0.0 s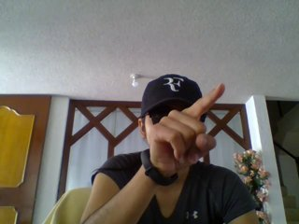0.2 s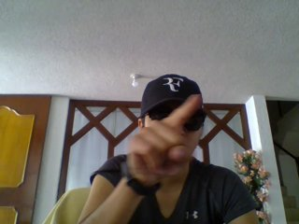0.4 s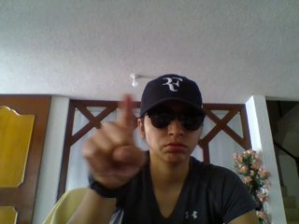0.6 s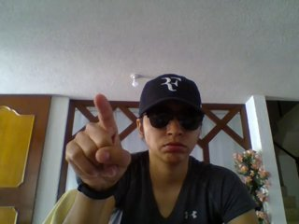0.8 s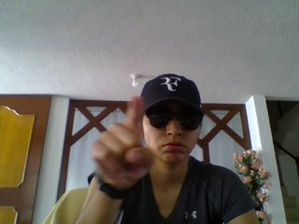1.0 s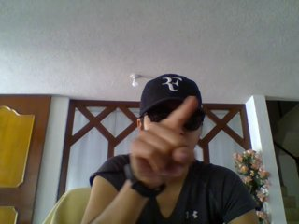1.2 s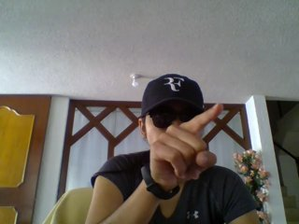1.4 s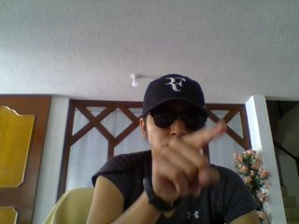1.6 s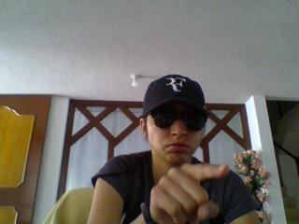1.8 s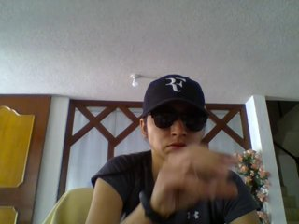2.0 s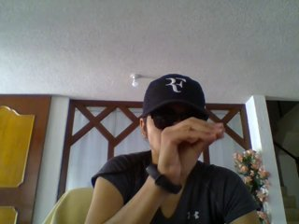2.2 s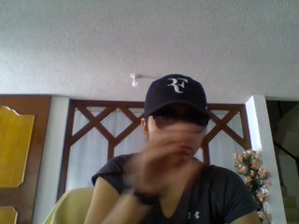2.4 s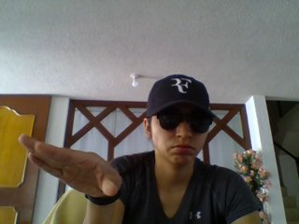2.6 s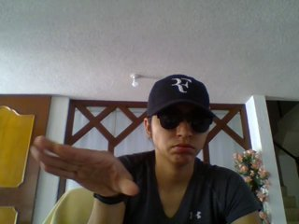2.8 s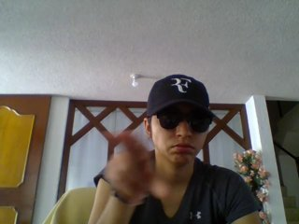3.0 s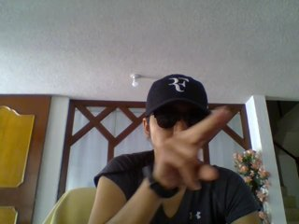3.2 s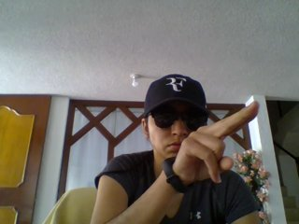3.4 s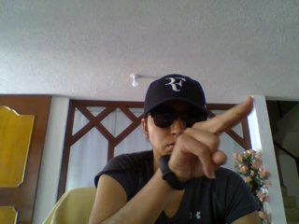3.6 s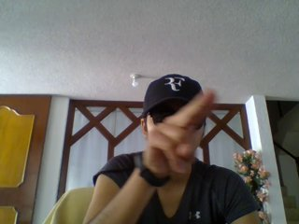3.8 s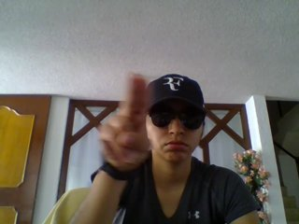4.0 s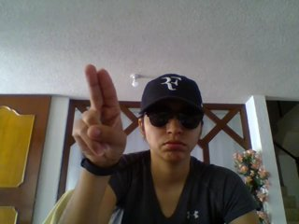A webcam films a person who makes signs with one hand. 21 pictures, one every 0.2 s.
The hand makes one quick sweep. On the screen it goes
to the left.
0.0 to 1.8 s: Pointing with one finger.
1.9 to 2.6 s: On the screen the hand sweeps to the left. The name of the sign: Throw right.
2.7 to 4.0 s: Pointing with two fingers.
